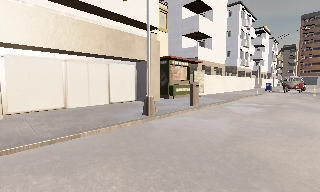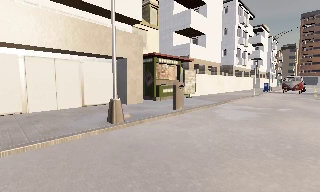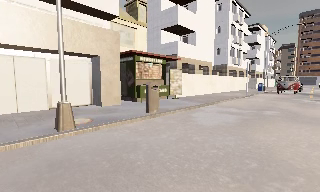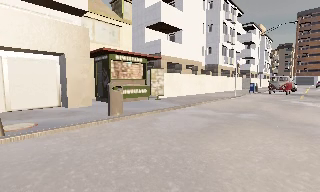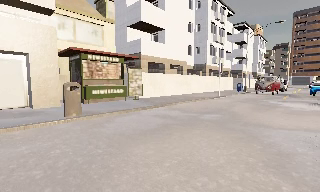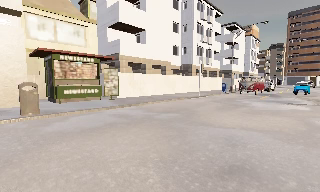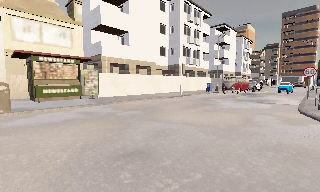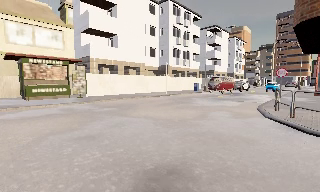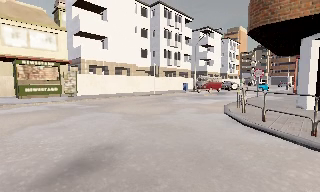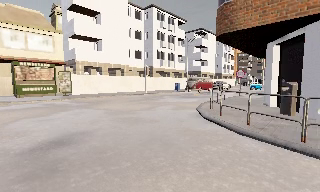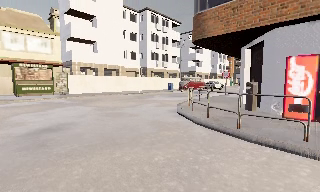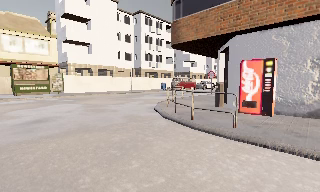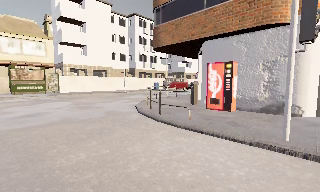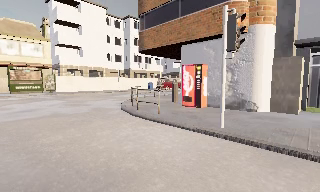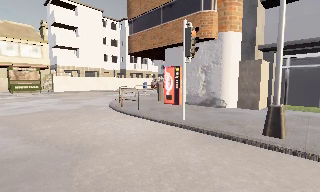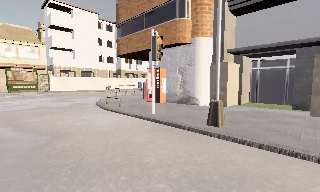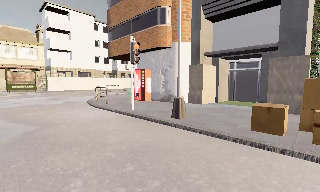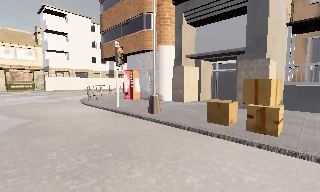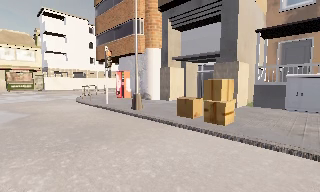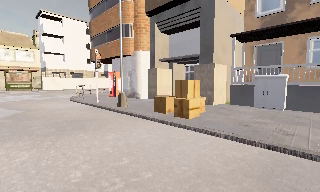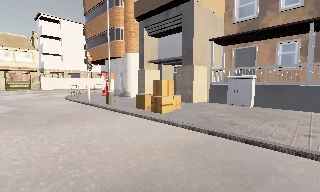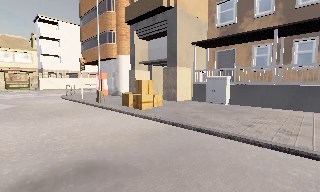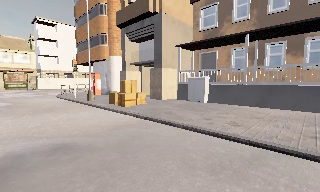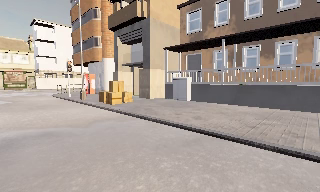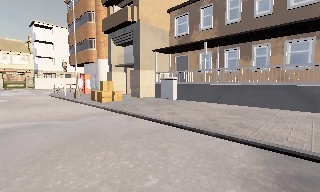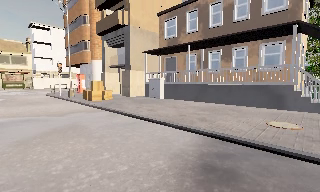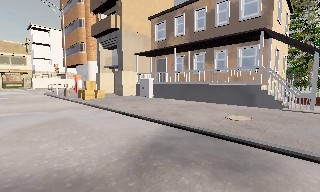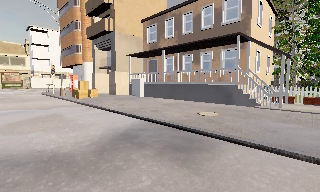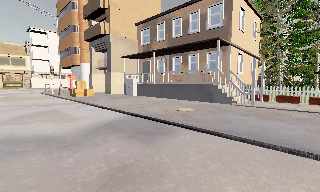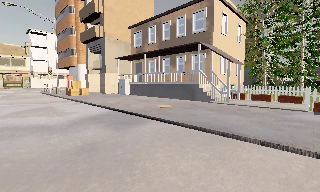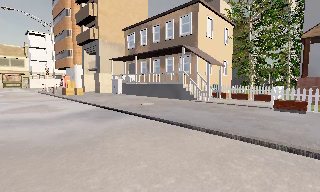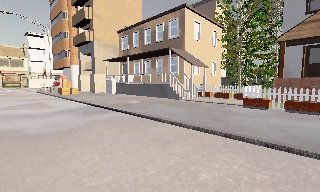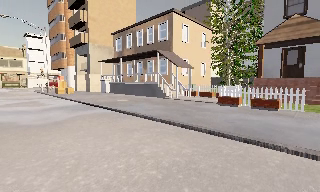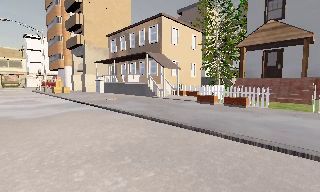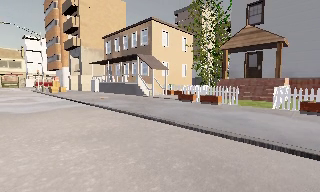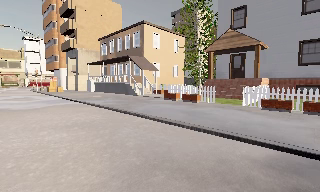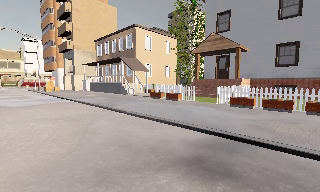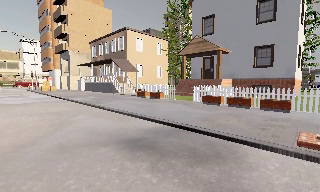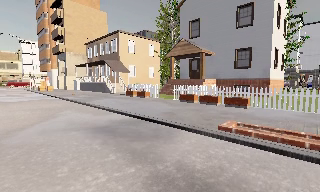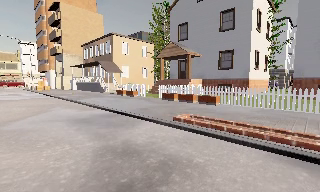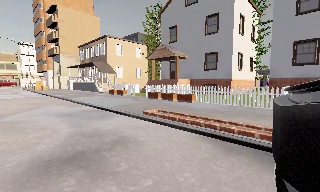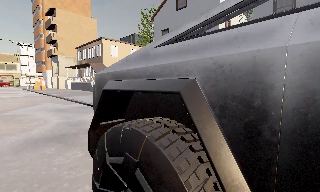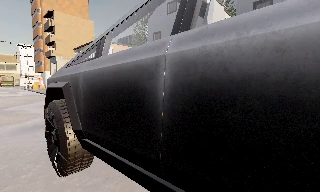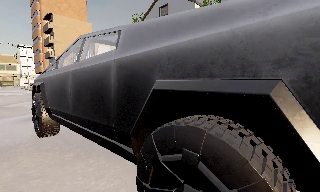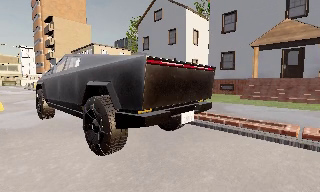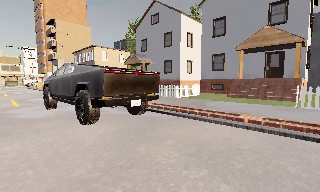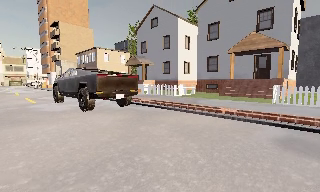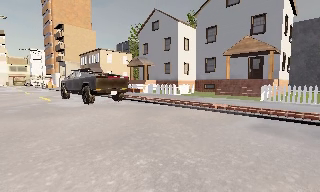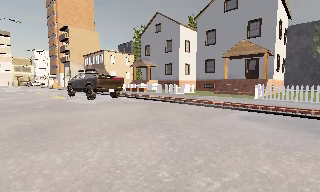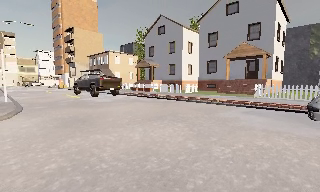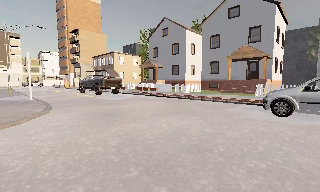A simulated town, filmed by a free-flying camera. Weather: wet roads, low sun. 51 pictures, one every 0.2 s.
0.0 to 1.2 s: The camera travels to its right, about 8 m, so close, fixed things drift to the left.
1.2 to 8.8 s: The camera travels to its right and backward, about 50 m, so close, fixed things drift to the left.
8.8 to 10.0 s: The camera travels backward, about 7 m, so what stands in front gets smaller.
The film runs forward here.
